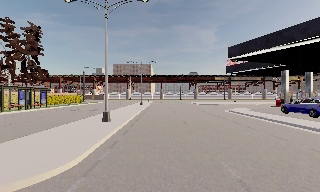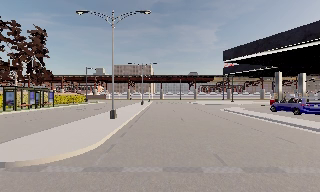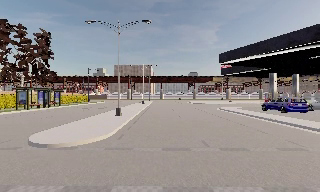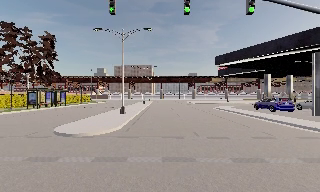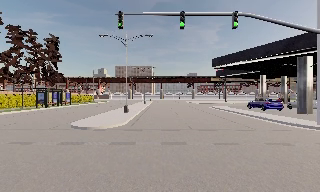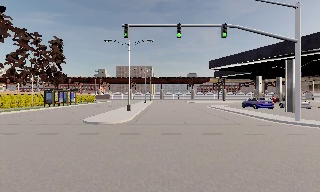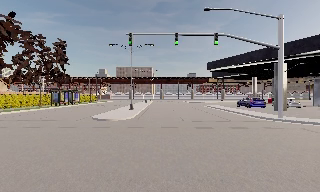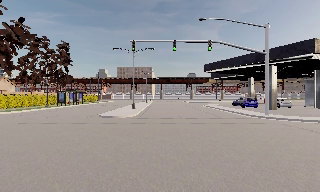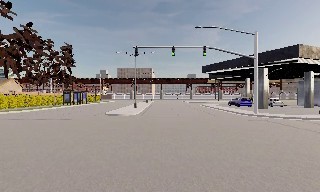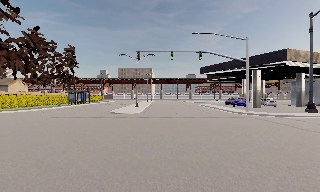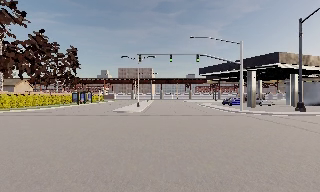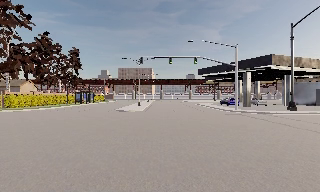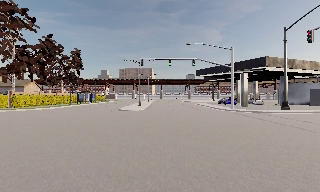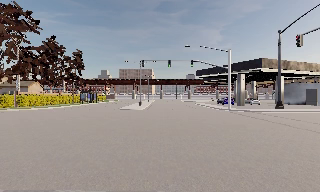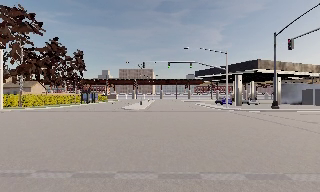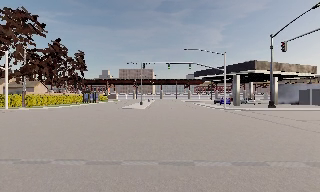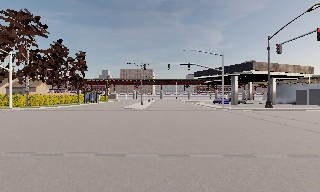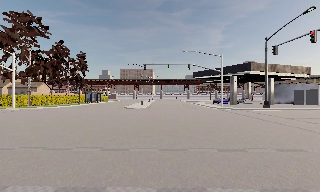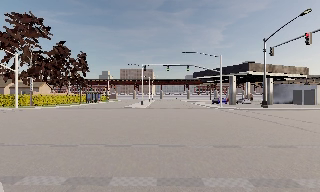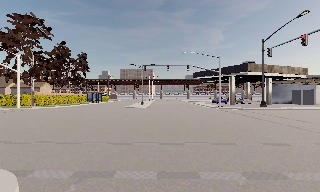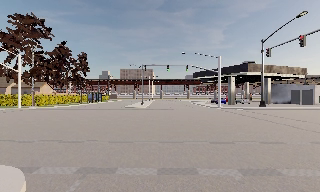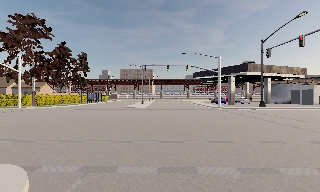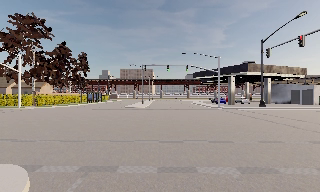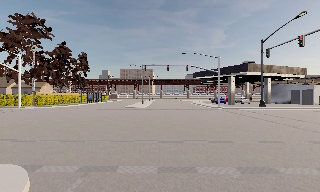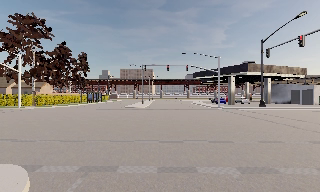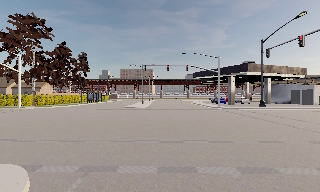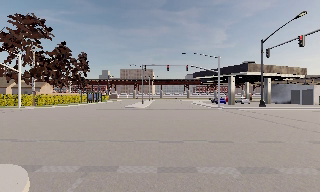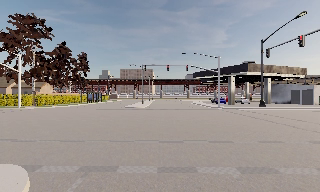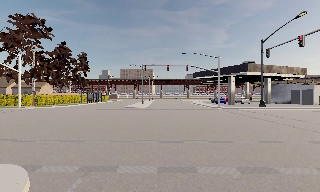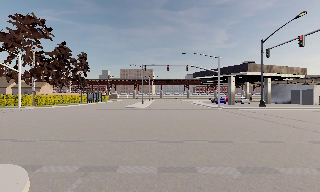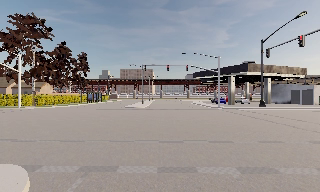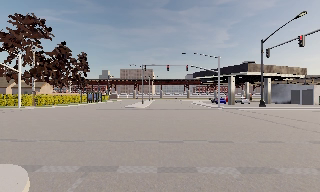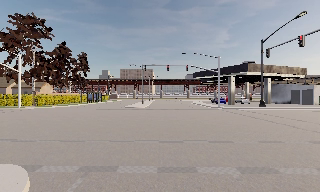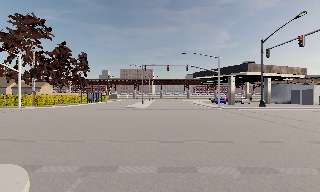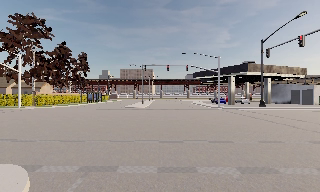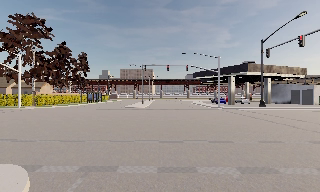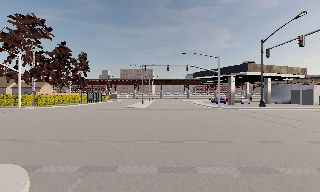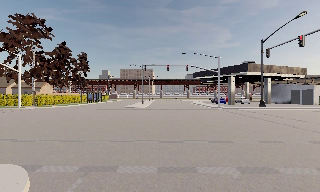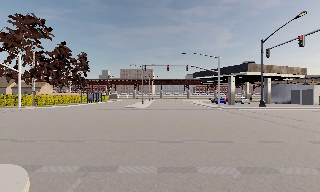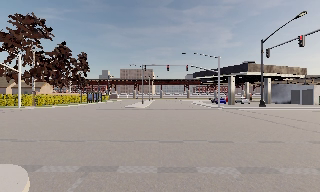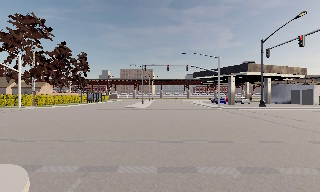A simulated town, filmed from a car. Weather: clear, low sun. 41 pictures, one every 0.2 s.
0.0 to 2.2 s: The camera travels backward, about 16 m, so what stands in front gets smaller.
2.2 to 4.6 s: The camera travels backward, about 6 m, so what stands in front gets smaller. It loses speed.
4.6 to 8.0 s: The camera keeps its place and its aim.
The film runs backward here.
